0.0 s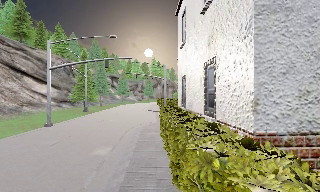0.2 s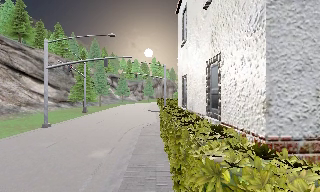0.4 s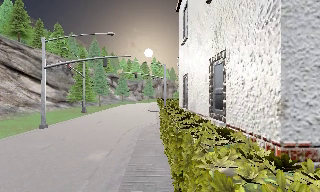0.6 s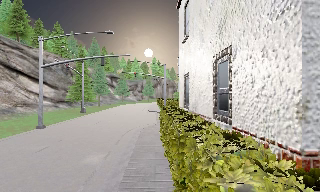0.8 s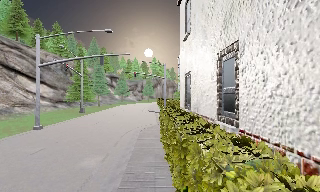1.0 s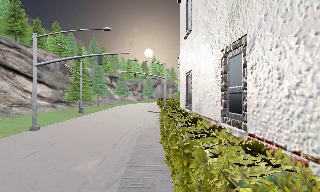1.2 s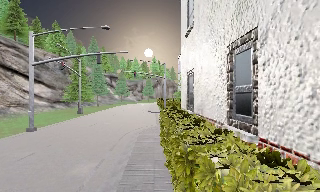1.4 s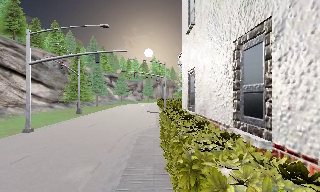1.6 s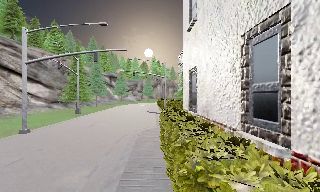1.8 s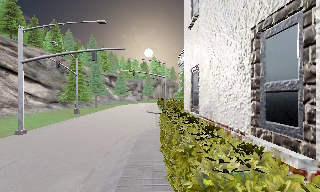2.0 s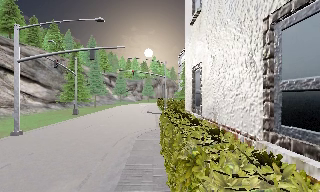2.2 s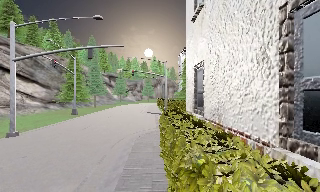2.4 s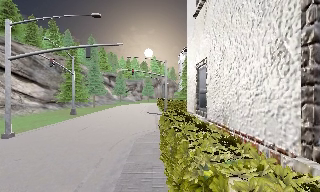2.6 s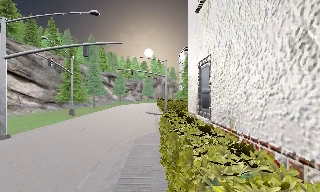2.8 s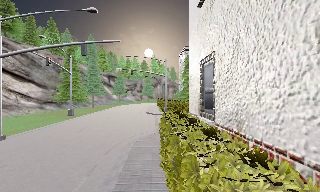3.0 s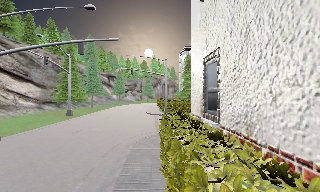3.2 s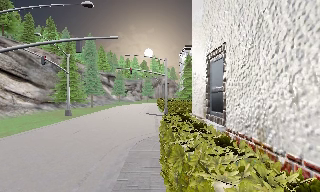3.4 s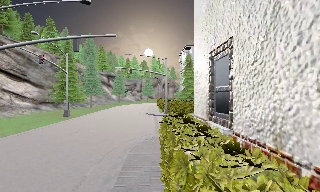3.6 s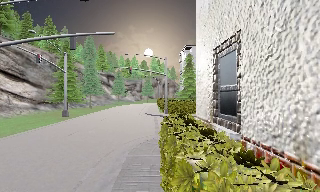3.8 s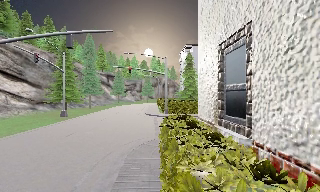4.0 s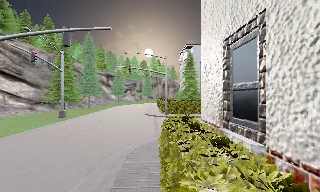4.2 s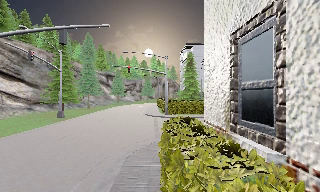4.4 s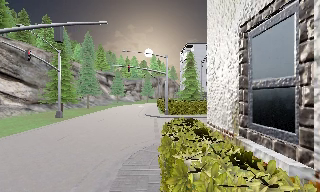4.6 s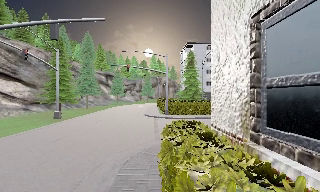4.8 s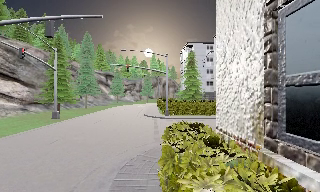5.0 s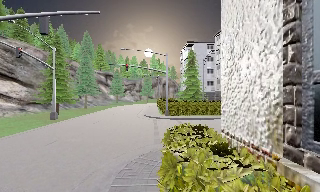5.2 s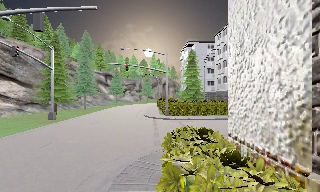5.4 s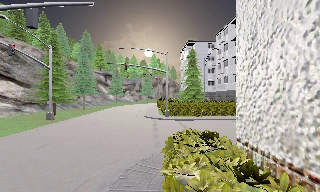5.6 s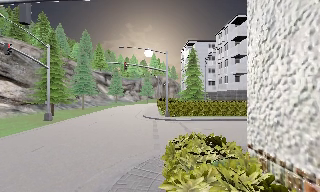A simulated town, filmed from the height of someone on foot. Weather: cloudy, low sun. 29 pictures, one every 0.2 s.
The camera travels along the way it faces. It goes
forward.
0.0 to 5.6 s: The camera travels forward, about 9 m, so what stands in front looms larger.
The film runs forward here.
